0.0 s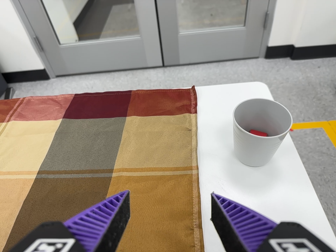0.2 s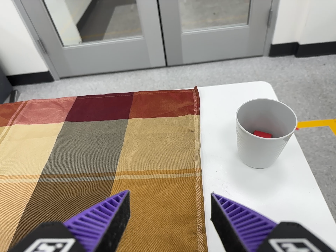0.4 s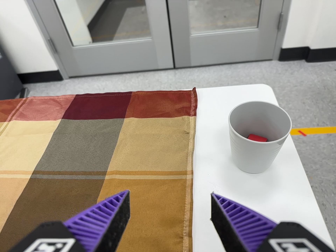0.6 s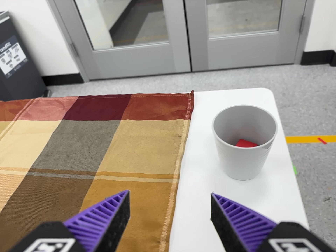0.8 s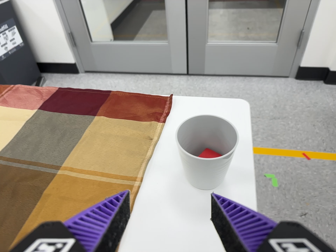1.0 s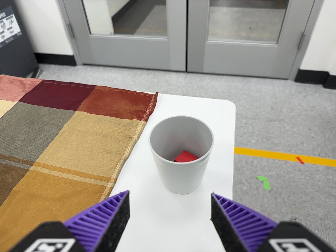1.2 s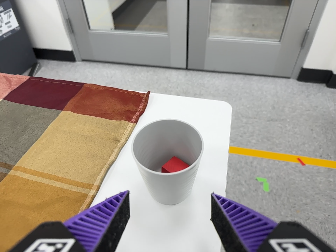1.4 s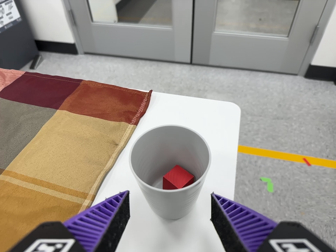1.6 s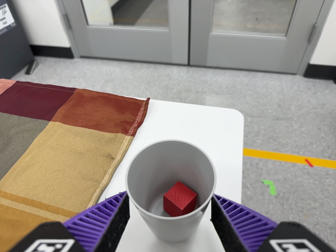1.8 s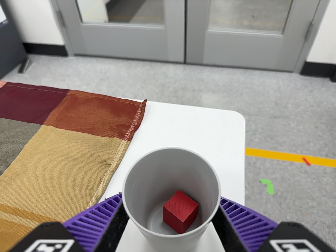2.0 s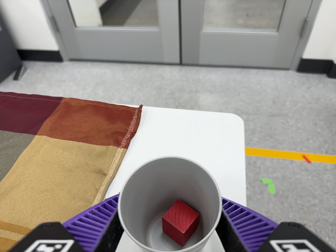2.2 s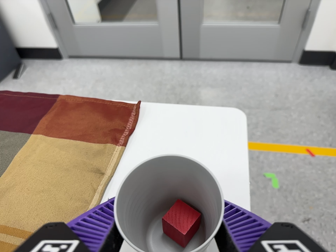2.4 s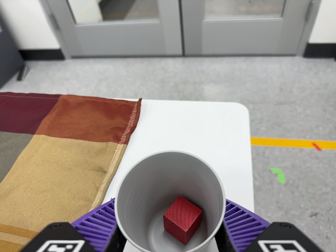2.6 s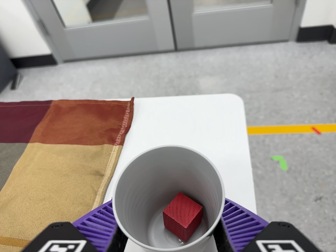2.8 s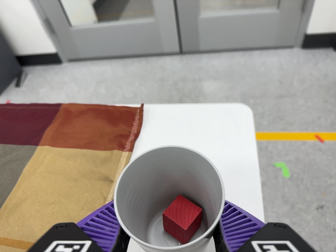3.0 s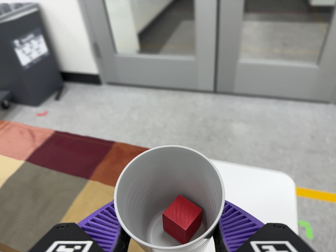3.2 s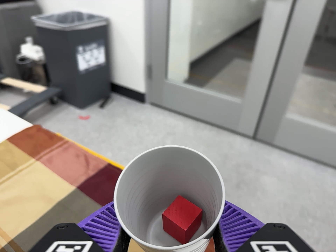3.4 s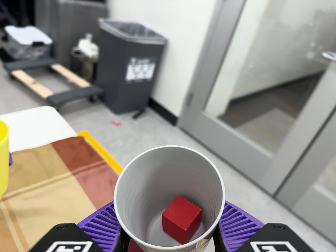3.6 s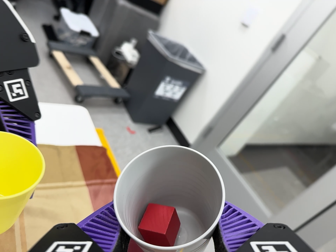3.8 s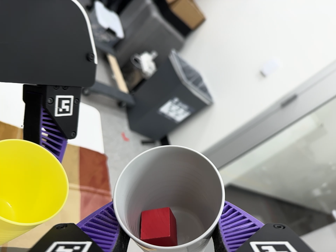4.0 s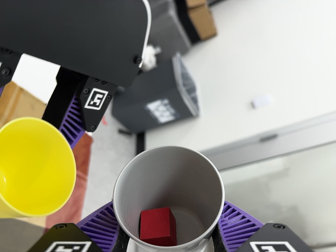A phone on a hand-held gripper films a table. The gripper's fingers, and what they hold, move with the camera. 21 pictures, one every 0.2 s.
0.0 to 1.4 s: The camera travels to its right and forward, about 20 cm, so close, fixed things drift to the left. It rolls about its line of sight by about 15 degrees, and the scene rotates clockwise.
1.4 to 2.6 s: The camera travels forward, about 7 cm, so what stands in front looms larger. It rolls about its line of sight by about 10 degrees, and the scene rotates counterclockwise.
2.6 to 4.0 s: The camera swings to its left by about 10 degrees, and the scene slides to the right. It travels to its left and toward the top of its view, about 40 cm, so close, fixed things drift to the right. Its aim tips toward the top of its view by about 20 degrees, and the scene shifts downward. It rolls about its line of sight by about 100 degrees, and the scene rotates clockwise.
The film runs forward here.
